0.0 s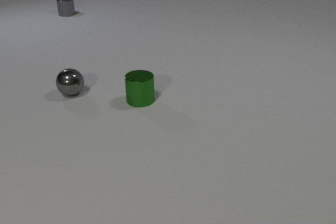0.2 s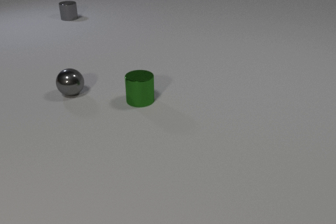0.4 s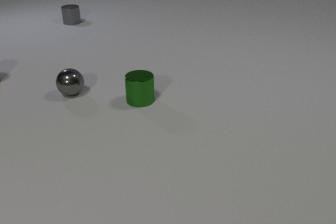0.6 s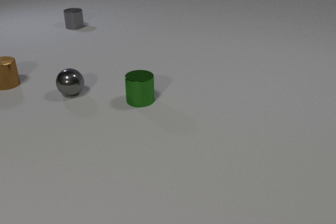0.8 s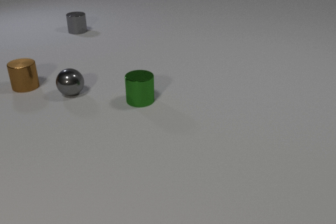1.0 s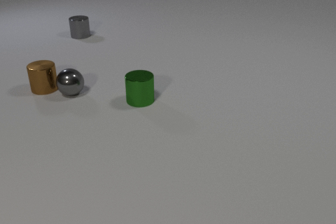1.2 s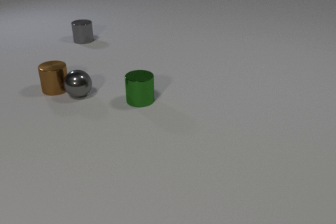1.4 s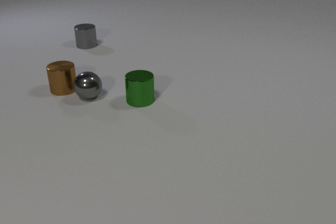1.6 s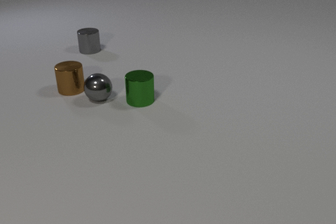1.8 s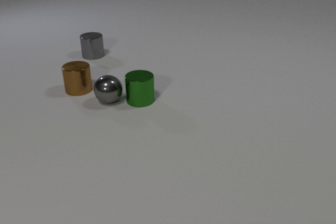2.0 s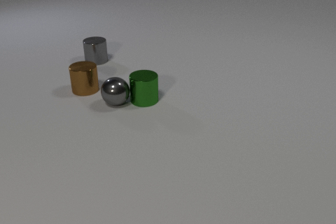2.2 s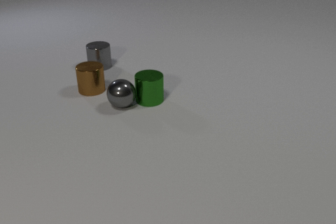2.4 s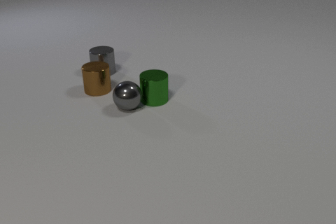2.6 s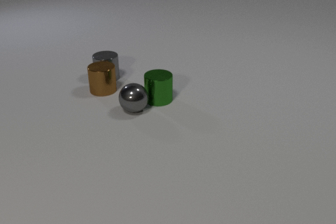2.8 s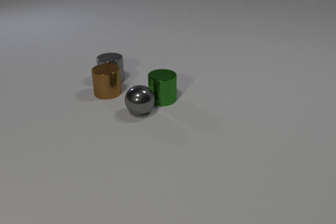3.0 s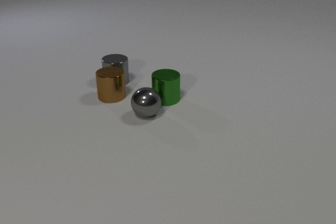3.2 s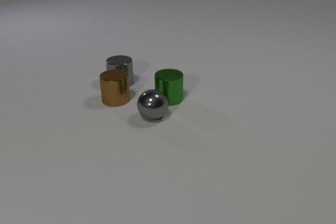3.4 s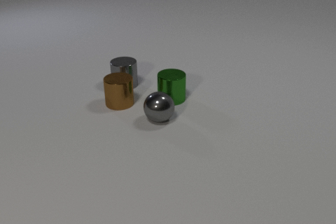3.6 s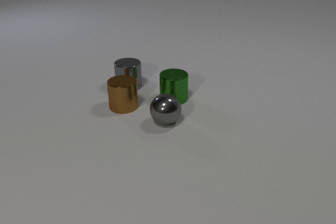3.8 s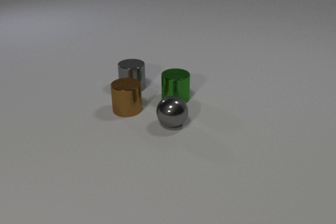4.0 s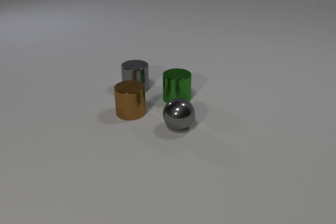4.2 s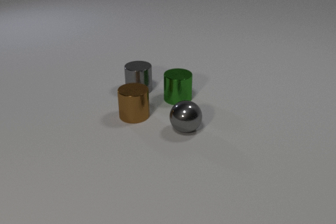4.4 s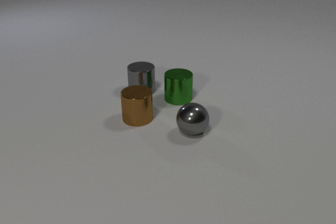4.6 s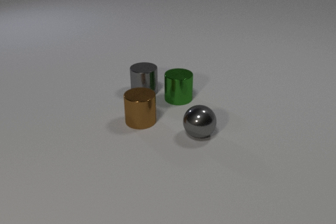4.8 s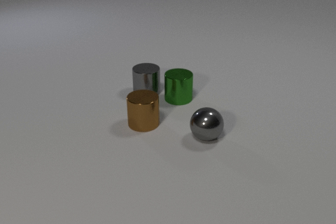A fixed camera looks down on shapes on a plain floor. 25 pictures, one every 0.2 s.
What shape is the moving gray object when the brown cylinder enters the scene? cylinder.
How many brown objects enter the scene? 1.
What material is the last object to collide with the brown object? metal.
0.0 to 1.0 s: The brown metal cylinder comes in at the left edge, slides to the right and toward the camera. The gray metal cylinder slides toward the camera.
1.0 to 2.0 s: The brown metal cylinder slides to the right. The gray metal sphere rolls to the right and toward the camera. The gray metal cylinder slides toward the camera. The brown metal cylinder and the gray metal sphere collide. The gray metal sphere and the green metal cylinder collide.
2.0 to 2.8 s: The brown metal cylinder slides to the right and toward the camera. The gray metal sphere rolls to the right and toward the camera. The gray metal cylinder slides toward the camera. The green metal cylinder slides to the right. The brown metal cylinder and the gray metal cylinder collide.
2.8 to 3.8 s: The brown metal cylinder slides toward the camera and to the right. The gray metal sphere rolls to the right and toward the camera. The gray metal cylinder slides to the right and toward the camera. The green metal cylinder slides to the right.
3.8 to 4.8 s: The brown metal cylinder slides toward the camera and to the right. The gray metal sphere rolls to the right and toward the camera. The gray metal cylinder slides to the right and toward the camera.
